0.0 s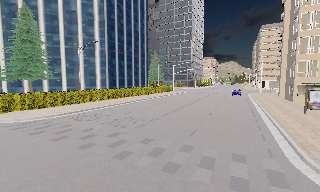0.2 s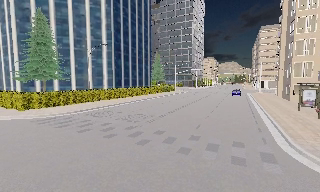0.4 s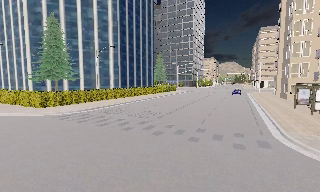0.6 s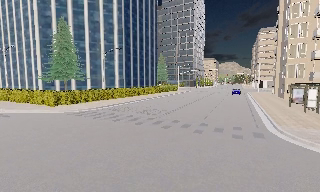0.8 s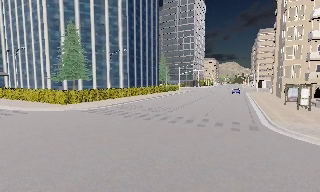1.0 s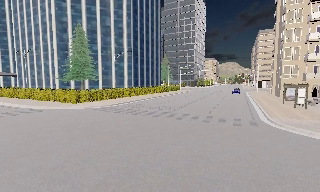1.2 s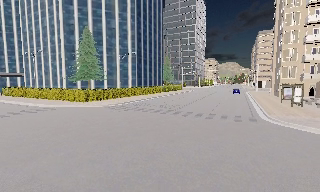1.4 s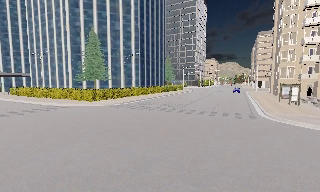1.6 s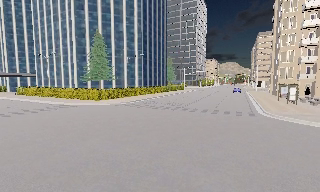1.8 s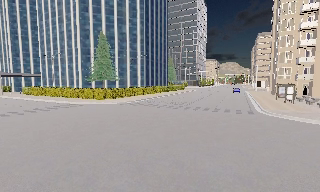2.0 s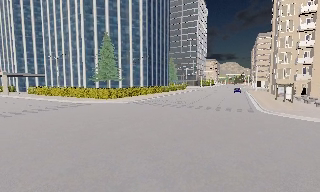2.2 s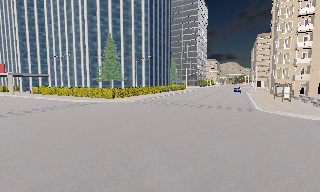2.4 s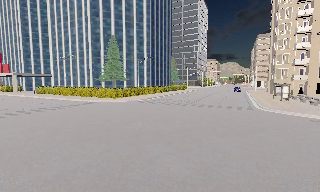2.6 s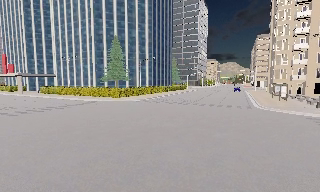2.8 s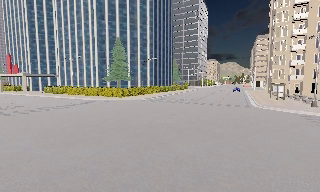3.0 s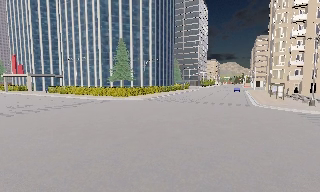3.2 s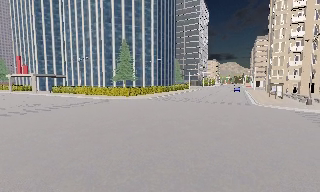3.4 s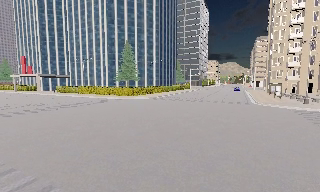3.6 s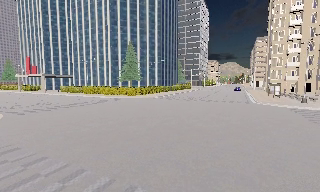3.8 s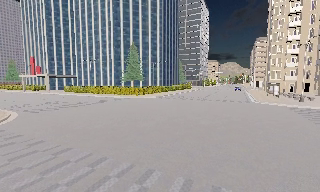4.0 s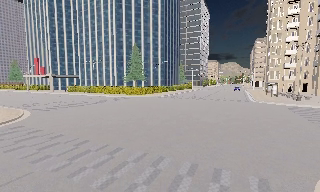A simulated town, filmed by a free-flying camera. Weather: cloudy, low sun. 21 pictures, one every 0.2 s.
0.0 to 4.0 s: The camera travels backward and to its left, about 20 m, so what stands in front gets smaller.
The film runs backward here.
